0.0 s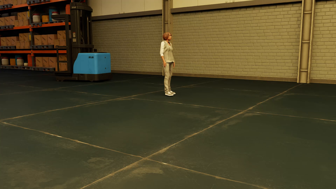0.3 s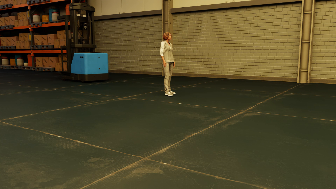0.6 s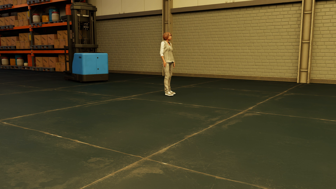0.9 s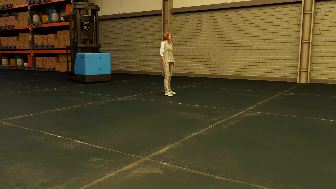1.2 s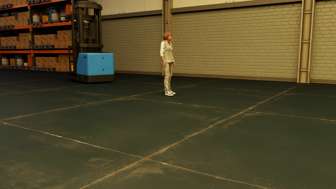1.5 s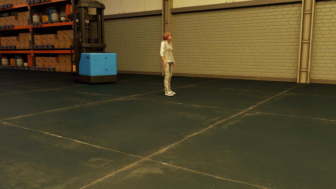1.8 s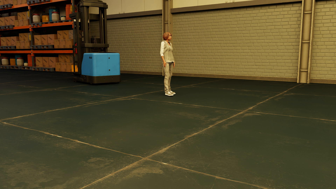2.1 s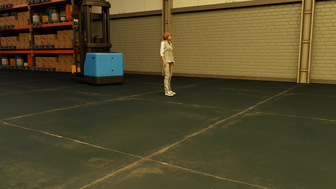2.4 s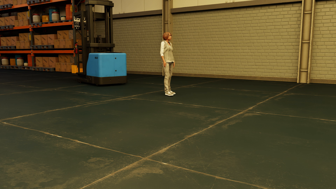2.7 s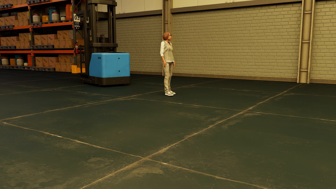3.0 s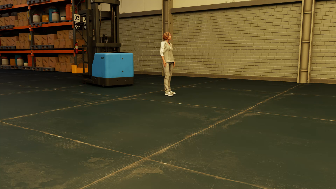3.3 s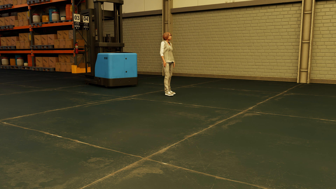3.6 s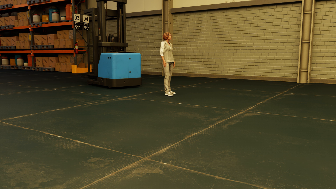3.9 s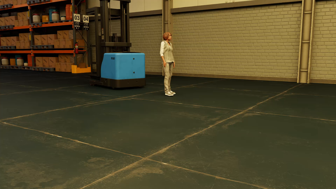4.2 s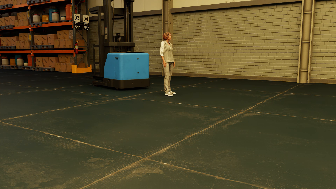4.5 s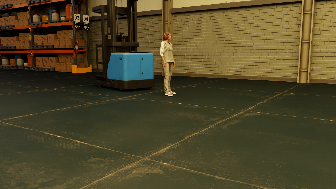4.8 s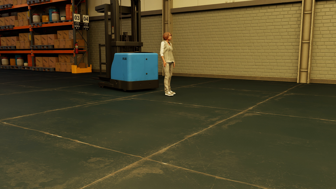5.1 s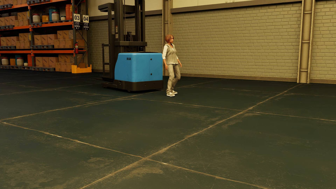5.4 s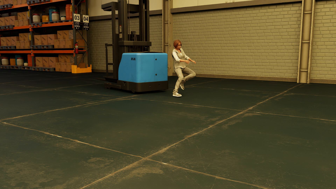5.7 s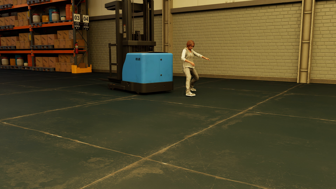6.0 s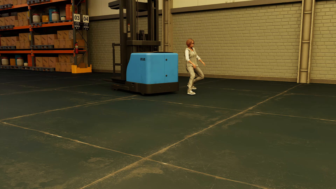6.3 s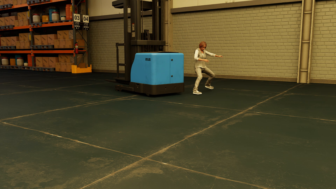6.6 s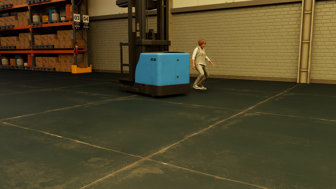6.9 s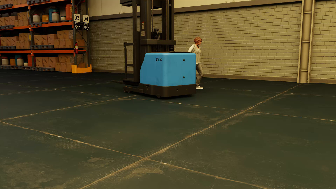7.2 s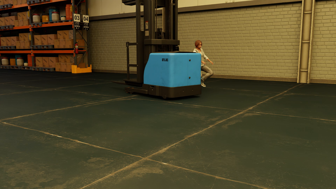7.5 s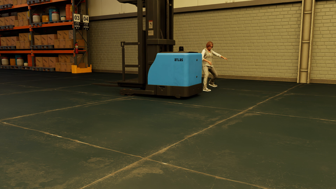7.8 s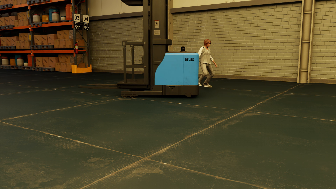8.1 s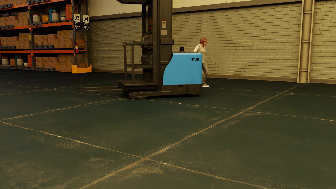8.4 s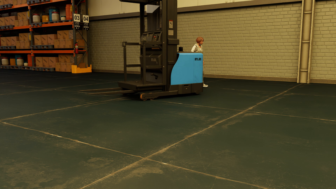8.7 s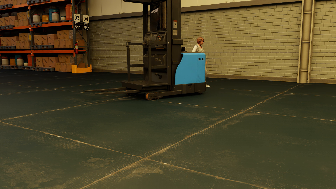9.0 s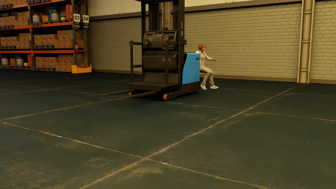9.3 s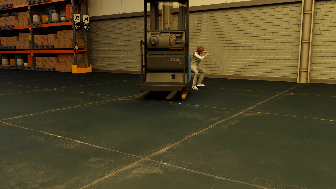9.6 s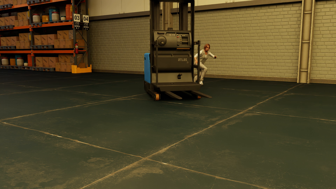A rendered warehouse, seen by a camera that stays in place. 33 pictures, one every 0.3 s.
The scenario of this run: Near miss between a forklift and a person.
